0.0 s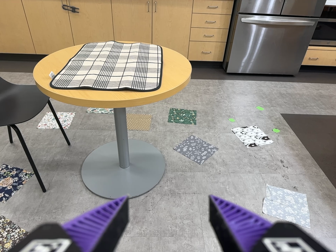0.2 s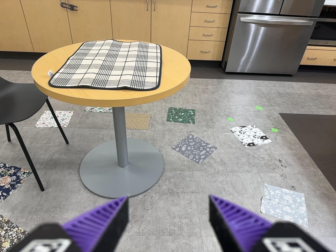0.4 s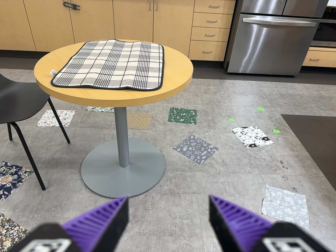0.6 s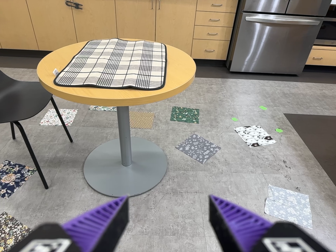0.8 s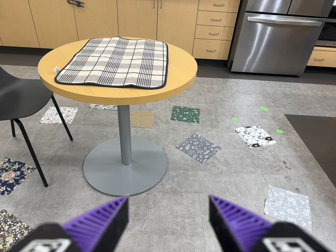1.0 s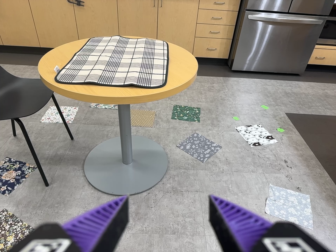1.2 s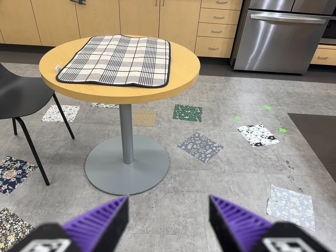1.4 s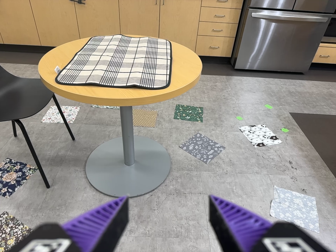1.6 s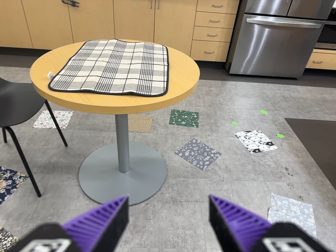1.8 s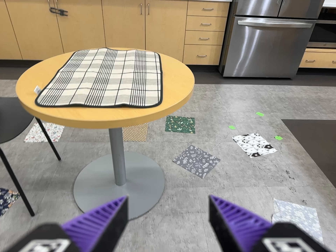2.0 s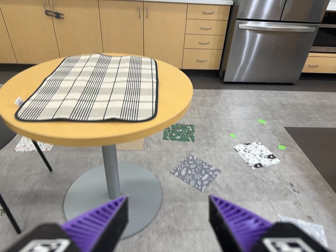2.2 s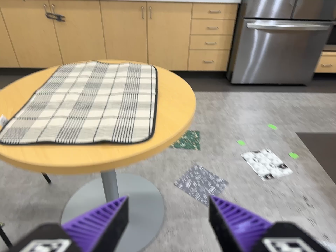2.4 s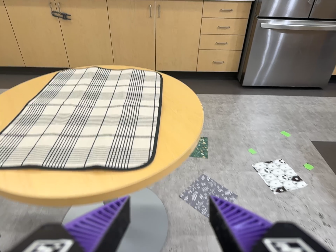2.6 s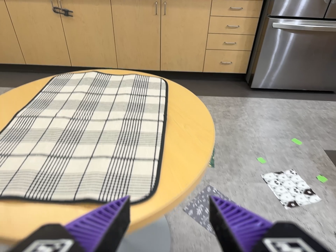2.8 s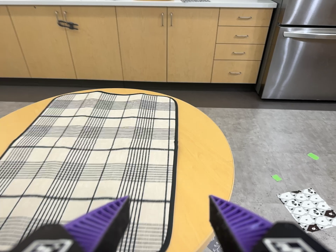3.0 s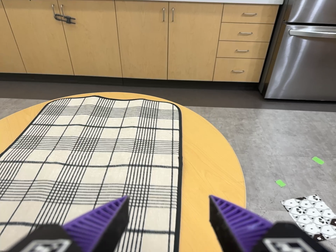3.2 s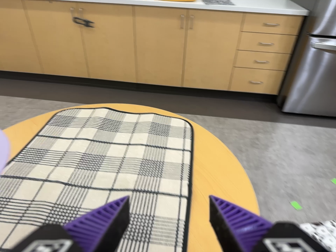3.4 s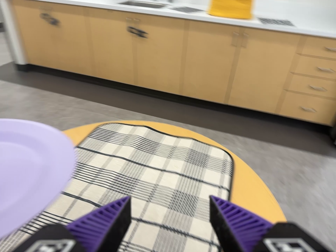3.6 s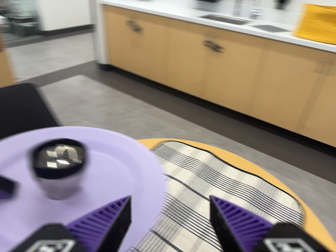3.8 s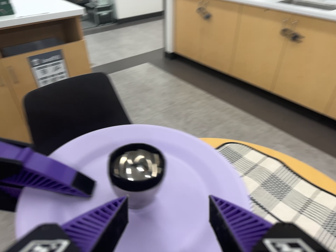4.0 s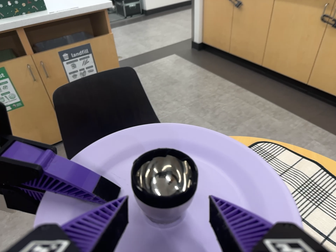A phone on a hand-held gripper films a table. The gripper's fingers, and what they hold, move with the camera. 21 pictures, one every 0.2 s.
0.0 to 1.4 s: The camera shifts only a little, or ends up much as it began.
1.4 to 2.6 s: The camera travels forward and toward the top of its view, about 50 cm, so what stands in front looms larger.
2.6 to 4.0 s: The camera swings to its left by about 45 degrees, and the scene slides to the right. It travels toward the top of its view and forward, about 40 cm, so close, fixed things drift downward. It rolls about its line of sight by about 25 degrees, and the scene rotates clockwise.
The film runs forward here.
